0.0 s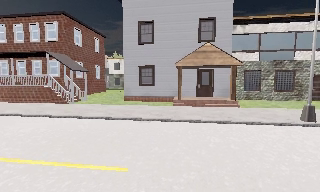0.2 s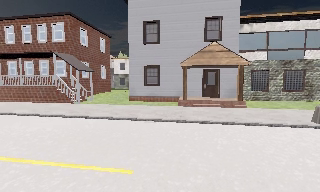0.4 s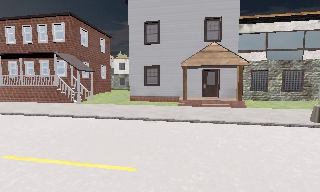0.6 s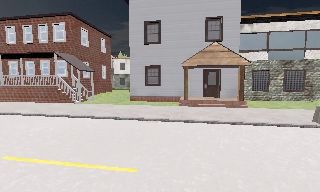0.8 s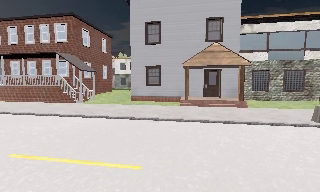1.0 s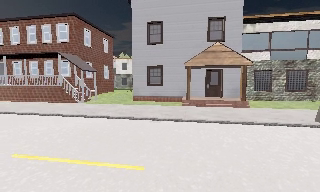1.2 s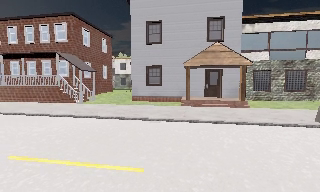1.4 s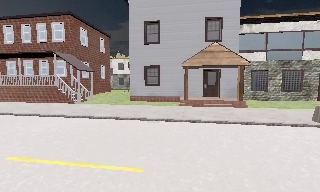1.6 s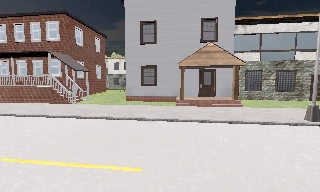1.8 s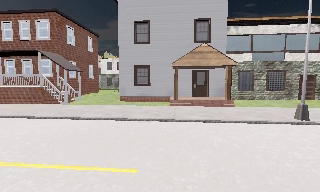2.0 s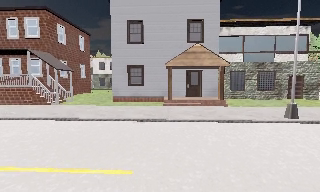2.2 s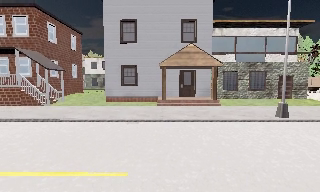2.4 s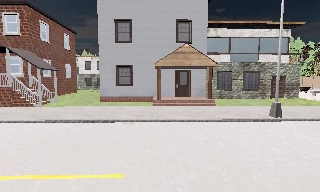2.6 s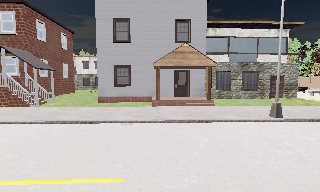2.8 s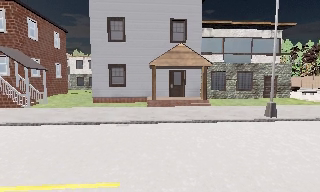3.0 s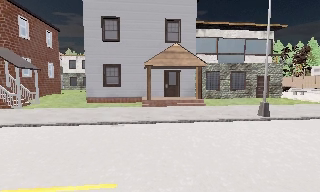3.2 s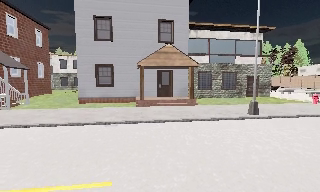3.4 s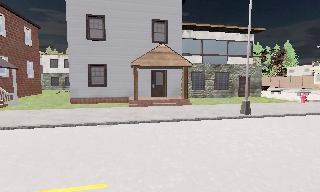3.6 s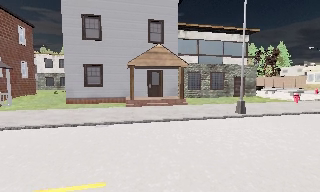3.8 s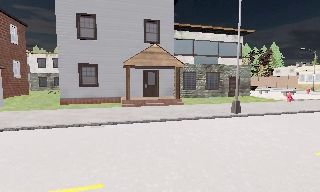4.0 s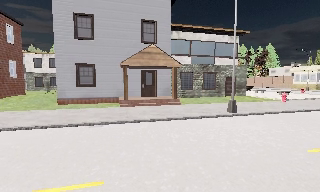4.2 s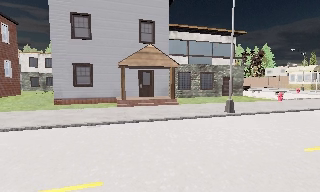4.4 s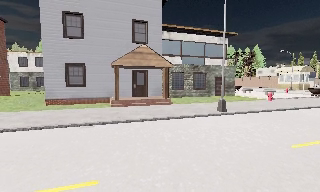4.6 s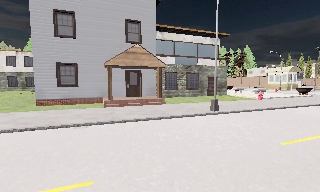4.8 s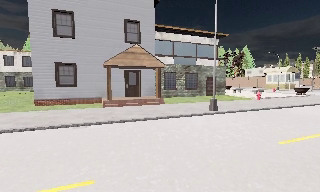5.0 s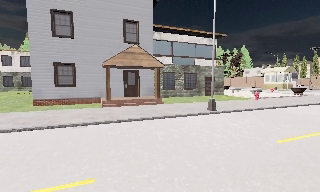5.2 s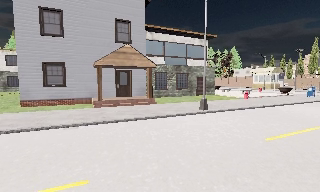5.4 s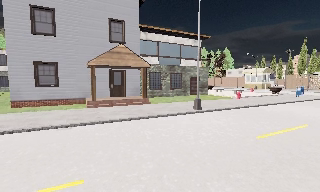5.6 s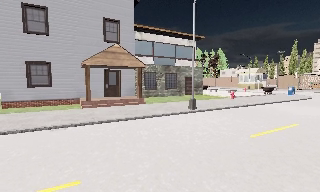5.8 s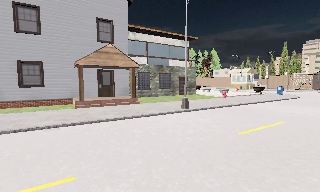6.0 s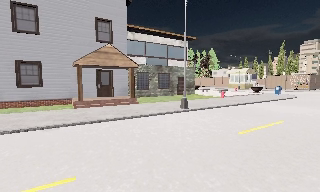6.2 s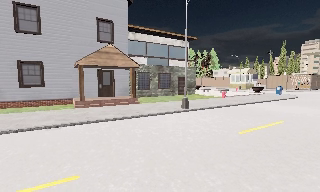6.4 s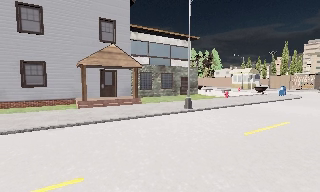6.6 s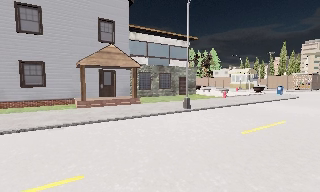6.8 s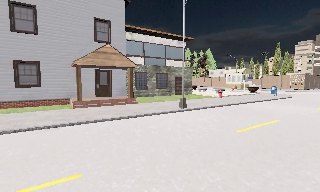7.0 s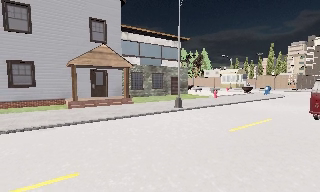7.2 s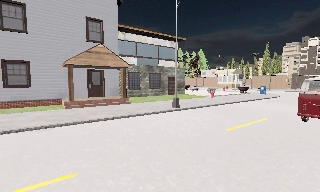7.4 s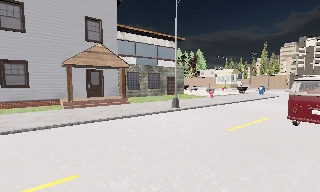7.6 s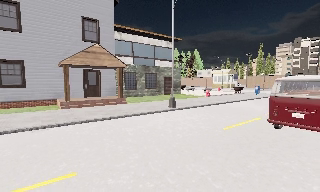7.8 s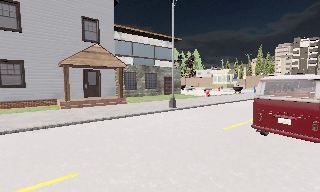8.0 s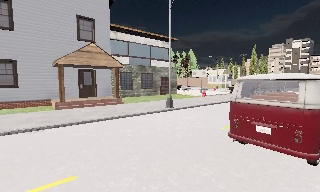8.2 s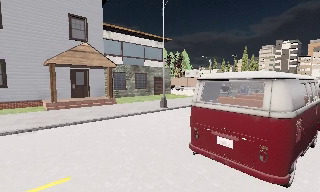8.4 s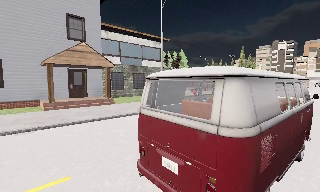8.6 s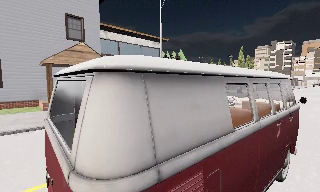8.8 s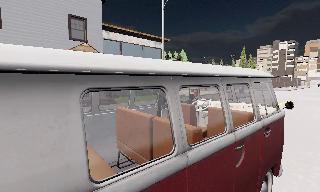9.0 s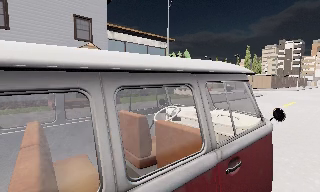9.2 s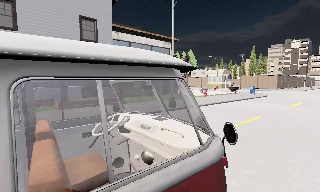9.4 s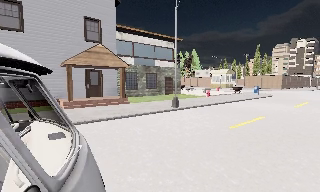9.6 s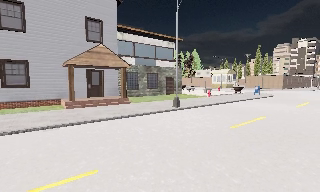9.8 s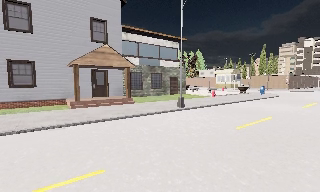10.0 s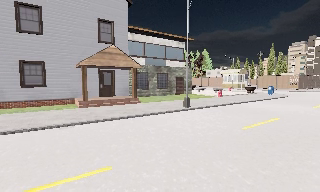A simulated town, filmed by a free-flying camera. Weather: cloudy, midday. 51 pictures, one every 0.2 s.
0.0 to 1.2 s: The camera shifts only a little, or ends up much as it began.
1.2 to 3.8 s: The camera swings to its right by about 25 degrees, and the scene slides to the left. It travels to its left, about 0.5 m.
3.8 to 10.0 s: The camera pans to its right, which is clockwise from overhead, by about 20 degrees. It travels backward and to its left, about 1.5 m, so what stands in front gets smaller.
The film runs backward here.
